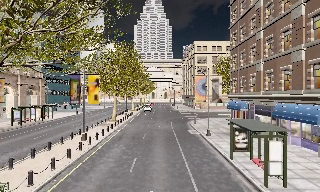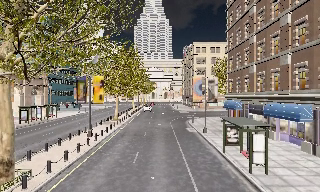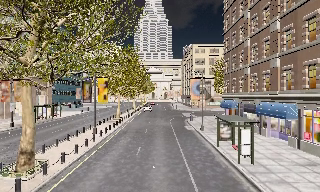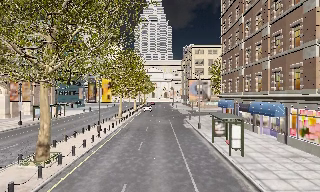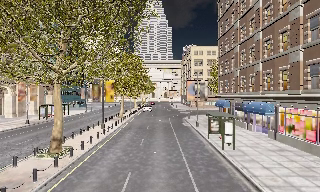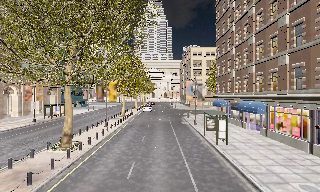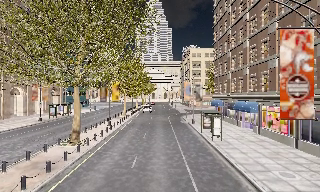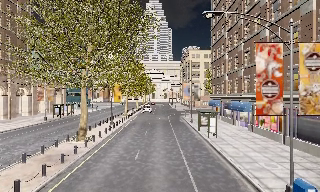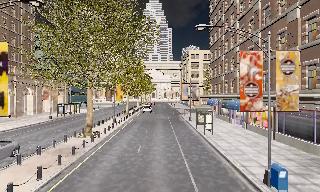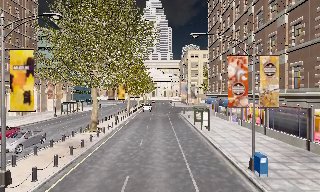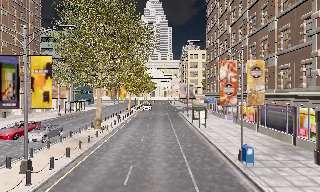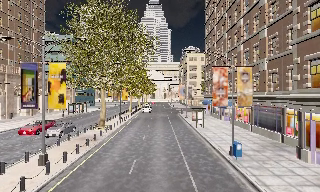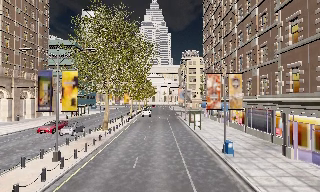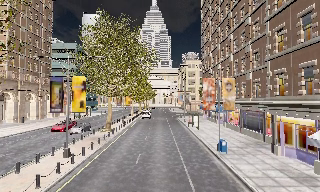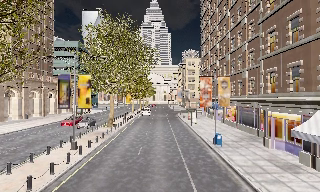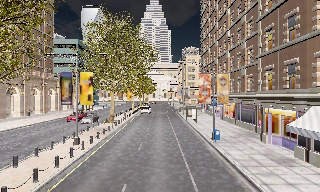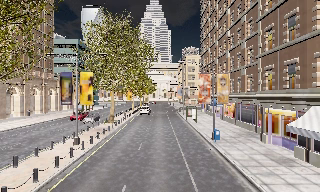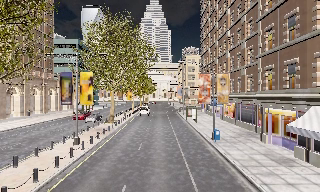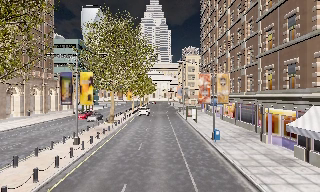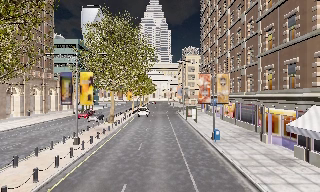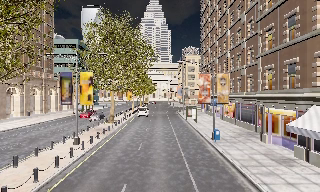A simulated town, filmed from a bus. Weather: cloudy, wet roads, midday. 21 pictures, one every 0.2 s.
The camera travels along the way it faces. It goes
backward.
0.0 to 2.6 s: The camera travels backward, about 17 m, so what stands in front gets smaller.
2.6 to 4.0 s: The camera travels backward, about 1.5 m, so what stands in front gets smaller. It loses speed.
The film runs backward here.
